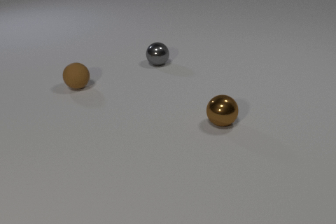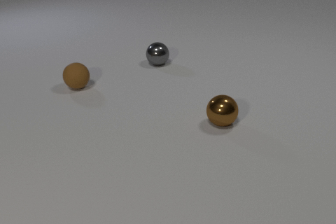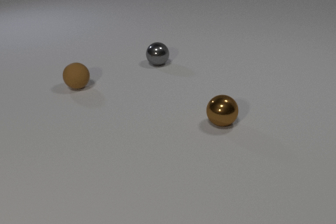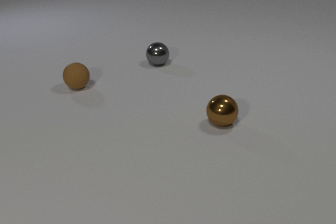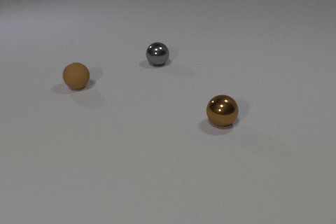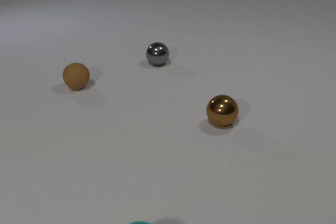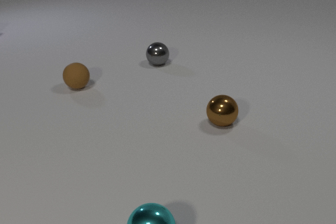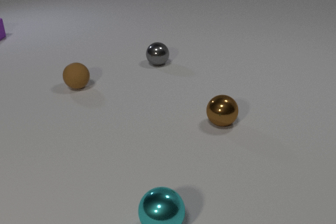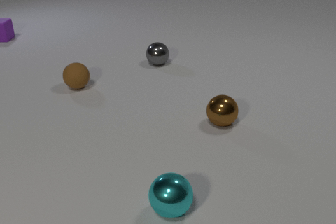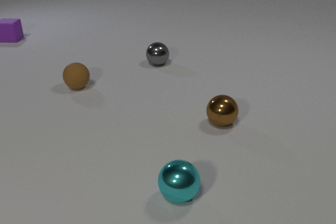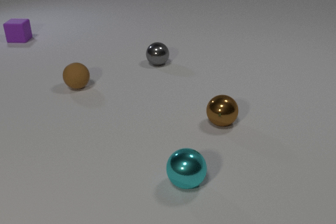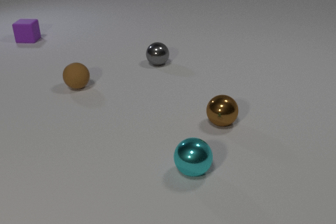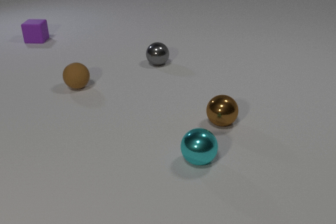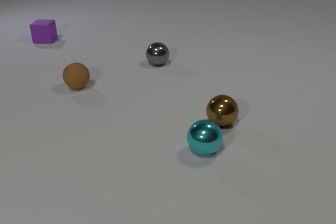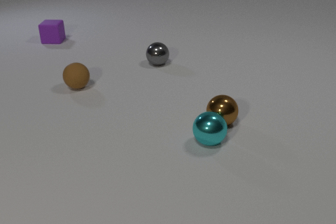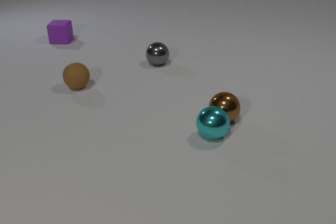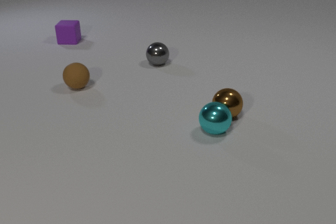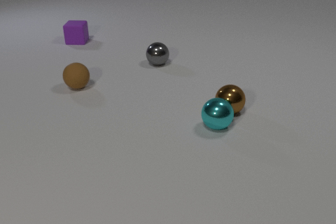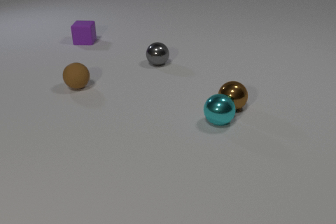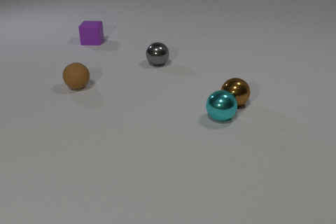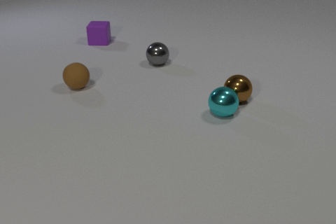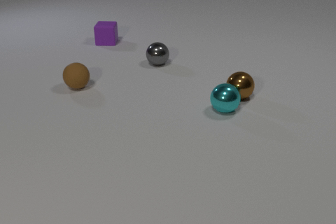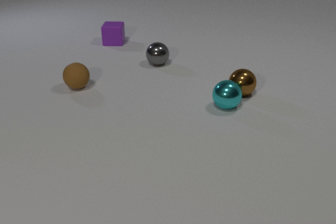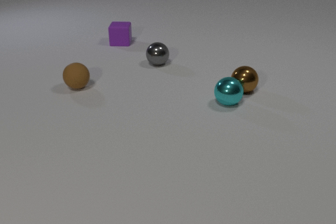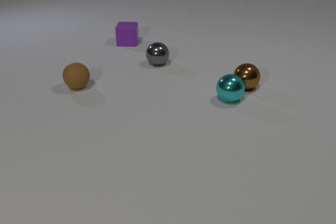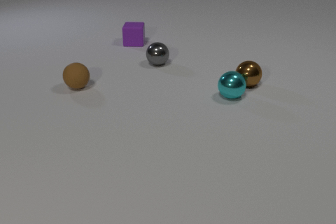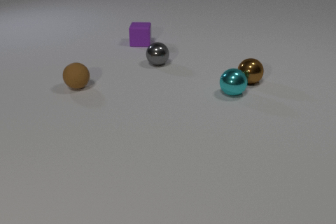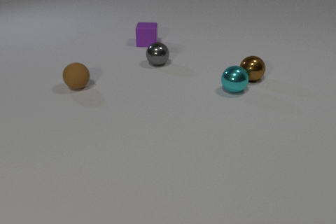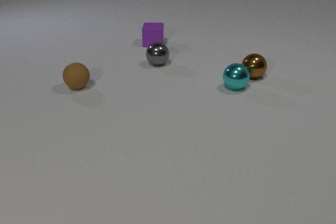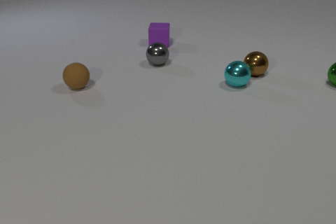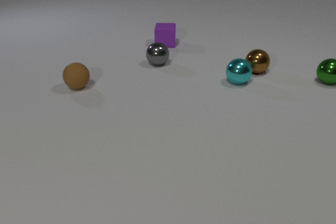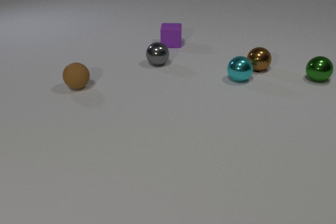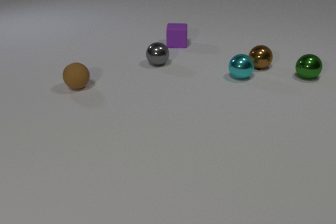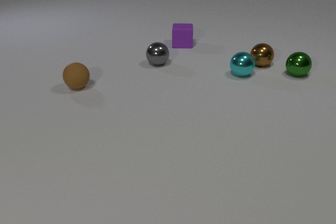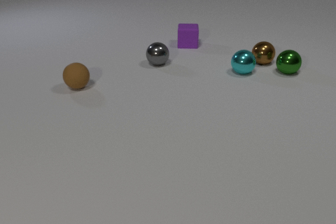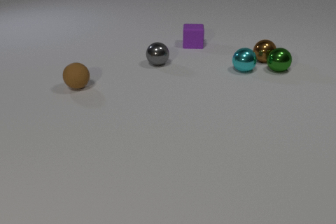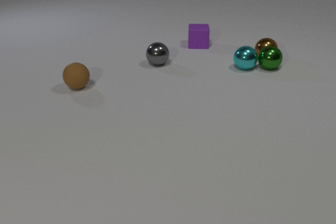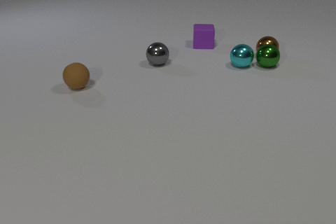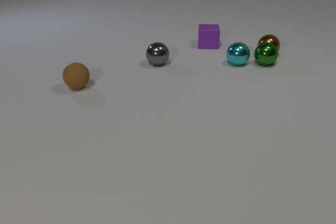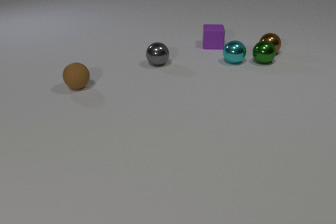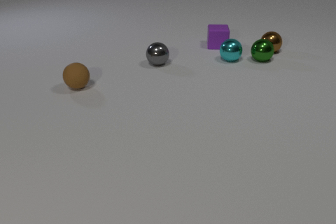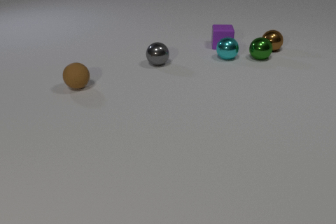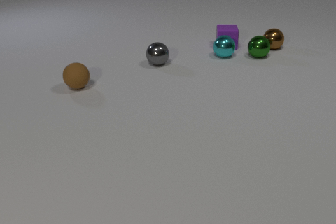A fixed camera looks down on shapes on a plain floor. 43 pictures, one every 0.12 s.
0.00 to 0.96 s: The cyan metal sphere comes in at the bottom edge, rolls away from the camera and to the right. The purple rubber cube comes in at the left edge, slides to the right and toward the camera.
0.96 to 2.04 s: The cyan metal sphere rolls away from the camera. The brown metal sphere rolls away from the camera. The purple rubber cube slides to the right and toward the camera. The cyan metal sphere and the brown metal sphere collide.
2.04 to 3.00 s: The cyan metal sphere rolls away from the camera. The brown metal sphere rolls away from the camera. The purple rubber cube slides to the right.
3.00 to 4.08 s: The cyan metal sphere rolls away from the camera. The brown metal sphere rolls away from the camera. The green metal sphere comes in at the right edge, rolls to the left. The purple rubber cube slides to the right.
4.08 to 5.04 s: The cyan metal sphere rolls away from the camera and to the left. The brown metal sphere rolls away from the camera. The green metal sphere rolls away from the camera and to the left. The purple rubber cube slides to the right. The cyan metal sphere and the green metal sphere collide.
What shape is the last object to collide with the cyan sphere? sphere.
How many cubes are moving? 1.
Are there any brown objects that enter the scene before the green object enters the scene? no.
